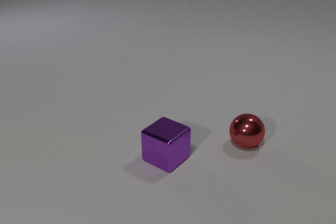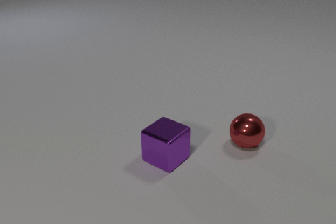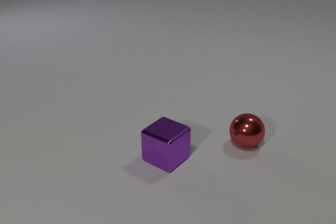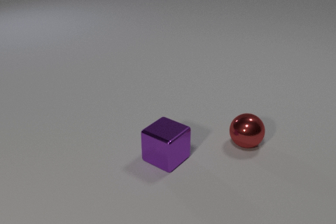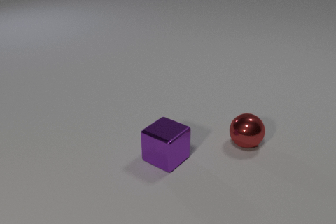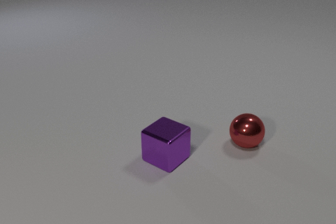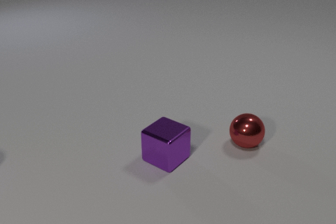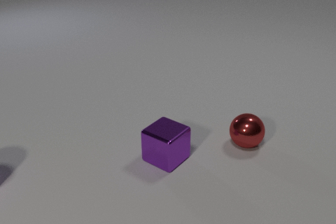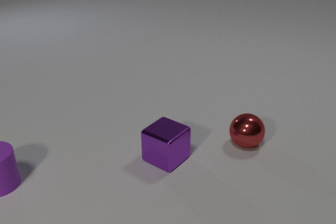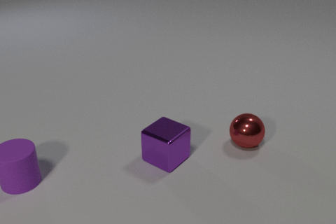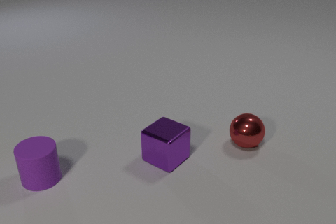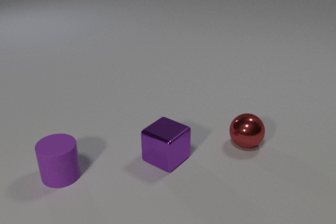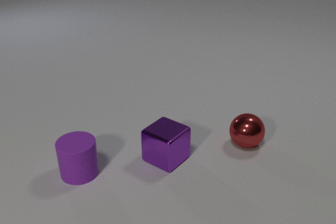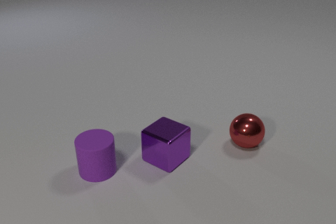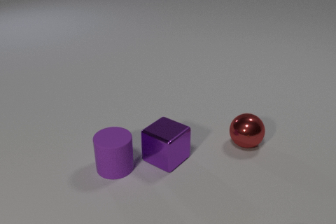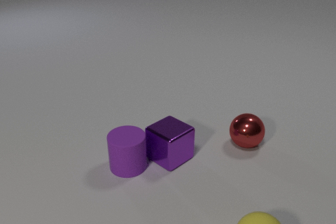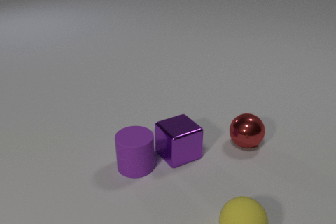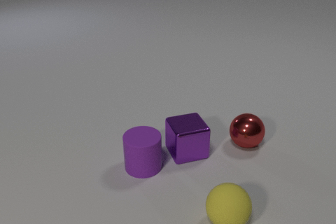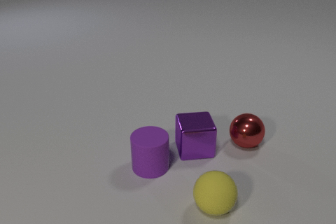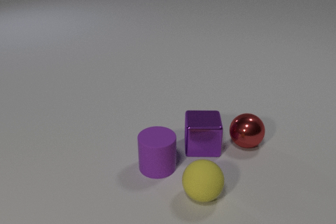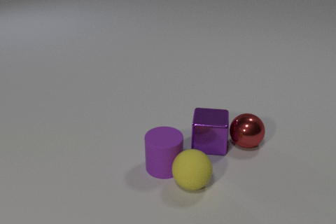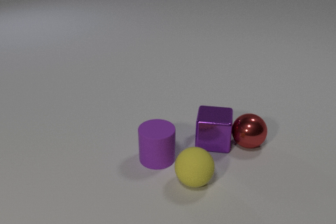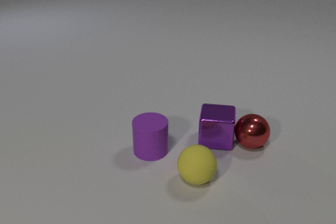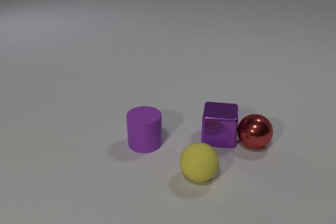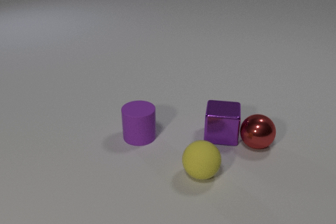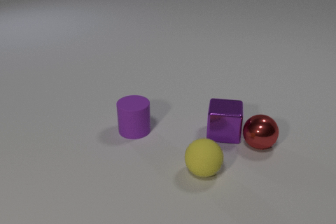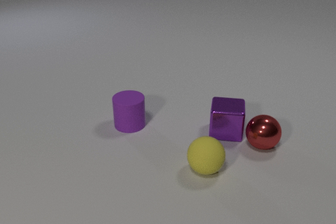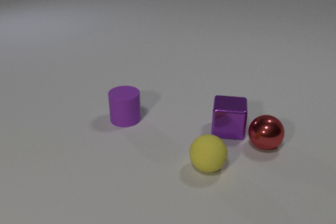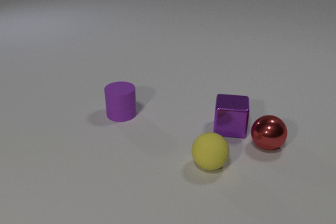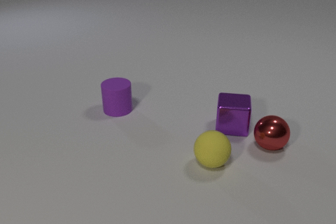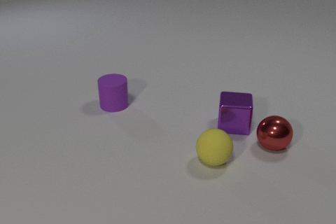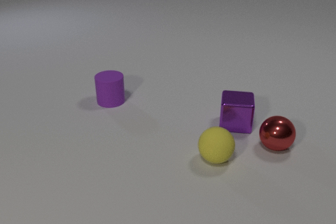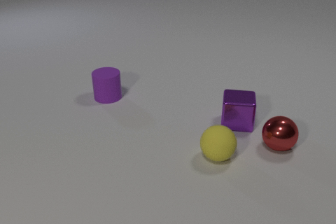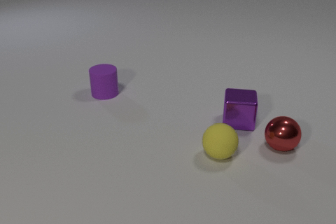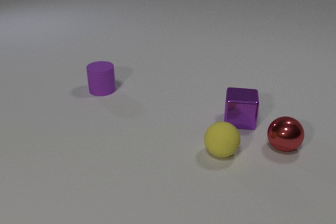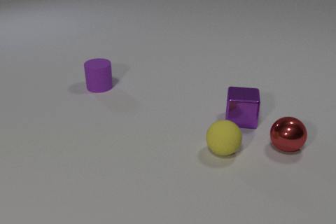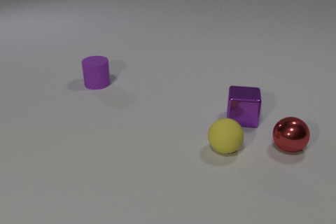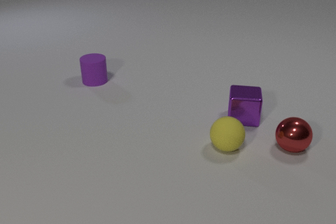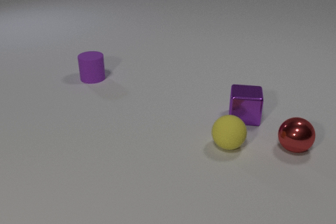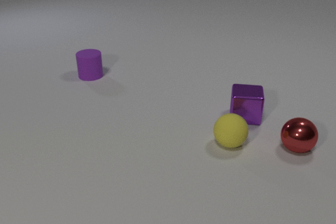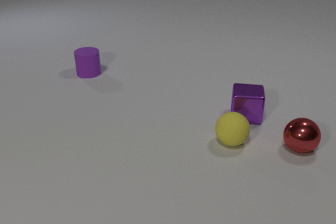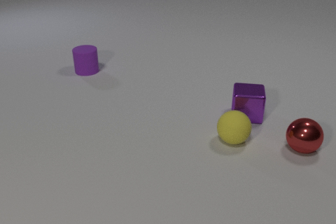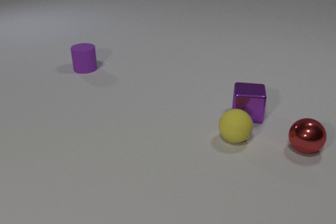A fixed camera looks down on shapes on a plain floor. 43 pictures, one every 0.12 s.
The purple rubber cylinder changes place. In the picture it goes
away from the camera.
The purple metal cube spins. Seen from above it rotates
clockwise.
0.00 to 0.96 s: The purple rubber cylinder comes in at the left edge, slides to the right.
0.96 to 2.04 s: The purple rubber cylinder slides to the right. The purple metal cube slides to the right and away from the camera, spins clockwise seen from above by about 30 degrees, its near face sliding to the left. The yellow rubber sphere comes in at the bottom edge, rolls away from the camera and to the left. The purple rubber cylinder and the purple metal cube collide.
2.04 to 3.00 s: The purple rubber cylinder slides away from the camera. The purple metal cube slides to the right and away from the camera, spins clockwise seen from above by about 30 degrees, its near face sliding to the left. The yellow rubber sphere rolls away from the camera. The red metal sphere rolls to the right. The purple rubber cylinder and the yellow rubber sphere collide. The purple metal cube and the red metal sphere collide.
3.00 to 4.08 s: The purple rubber cylinder slides away from the camera. The purple metal cube slides away from the camera and to the right. The yellow rubber sphere rolls away from the camera and to the right. The red metal sphere rolls to the right.
4.08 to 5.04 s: The purple rubber cylinder slides away from the camera. The purple metal cube slides away from the camera and to the right. The yellow rubber sphere rolls away from the camera and to the right. The red metal sphere rolls to the right.
Are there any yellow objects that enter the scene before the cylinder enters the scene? no.
What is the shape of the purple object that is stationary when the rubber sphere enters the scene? cube.
How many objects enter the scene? 2.
